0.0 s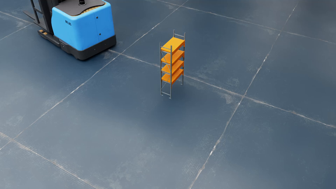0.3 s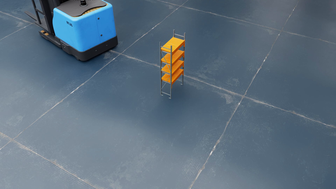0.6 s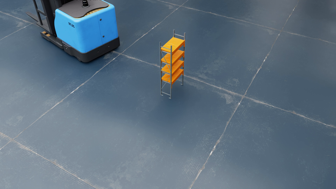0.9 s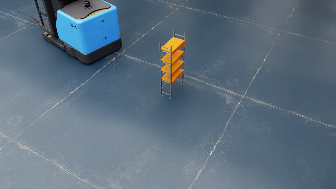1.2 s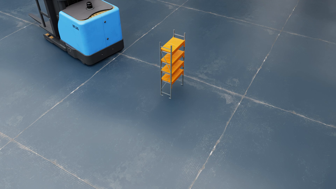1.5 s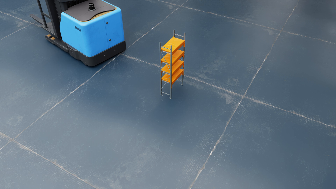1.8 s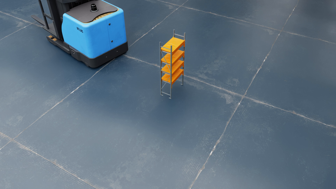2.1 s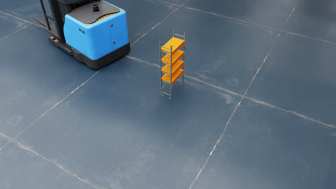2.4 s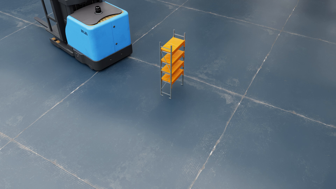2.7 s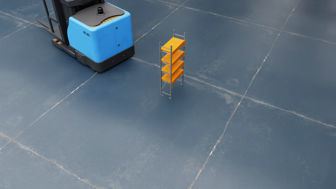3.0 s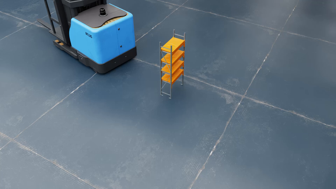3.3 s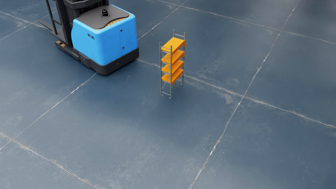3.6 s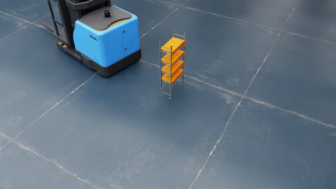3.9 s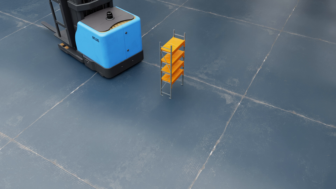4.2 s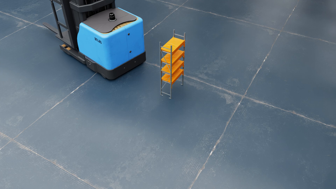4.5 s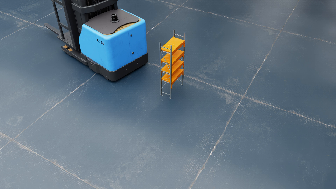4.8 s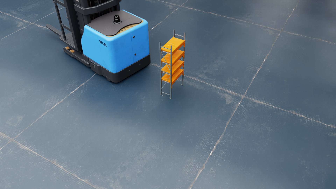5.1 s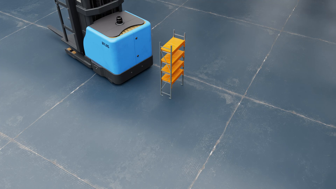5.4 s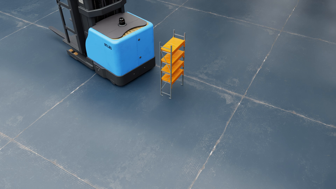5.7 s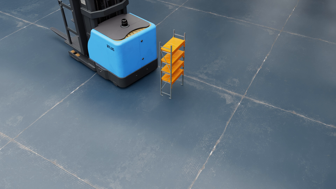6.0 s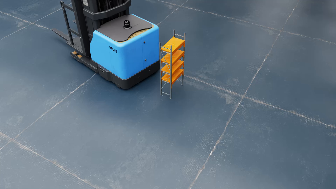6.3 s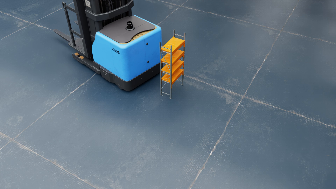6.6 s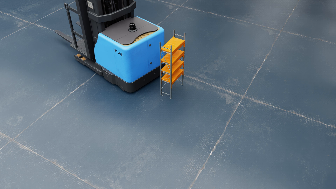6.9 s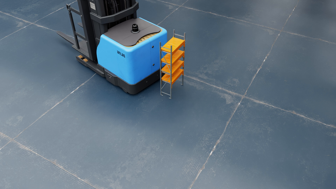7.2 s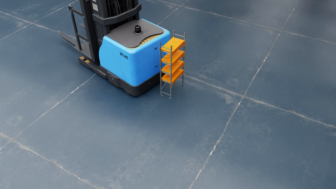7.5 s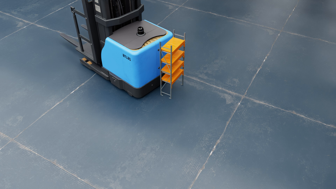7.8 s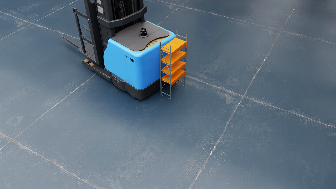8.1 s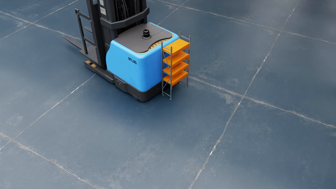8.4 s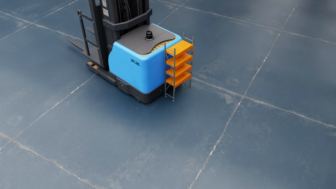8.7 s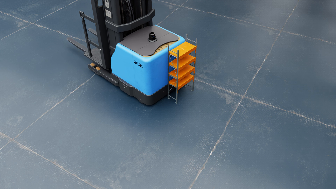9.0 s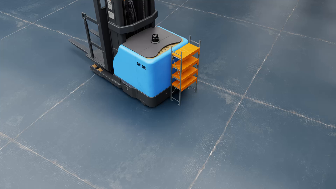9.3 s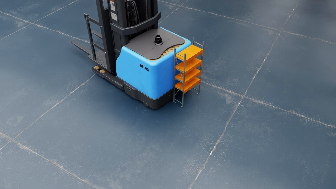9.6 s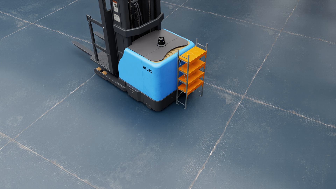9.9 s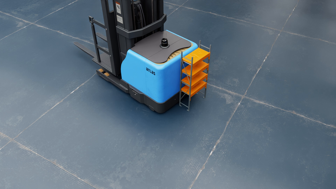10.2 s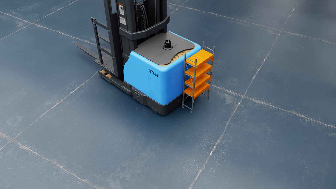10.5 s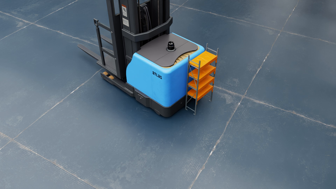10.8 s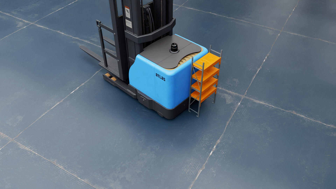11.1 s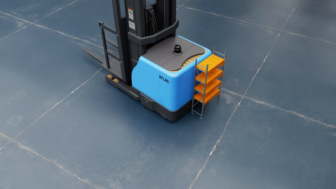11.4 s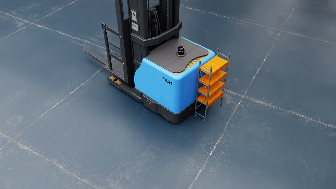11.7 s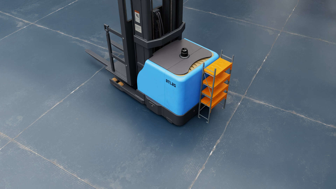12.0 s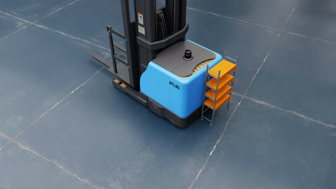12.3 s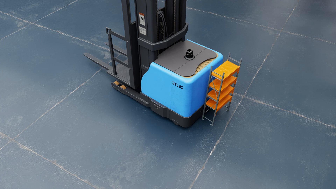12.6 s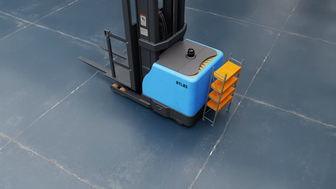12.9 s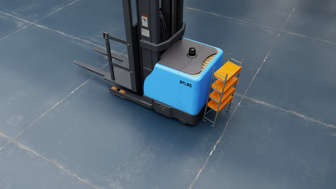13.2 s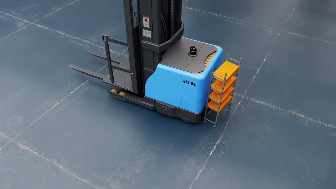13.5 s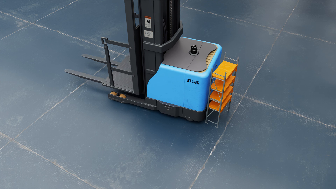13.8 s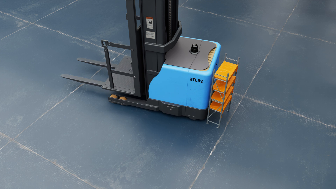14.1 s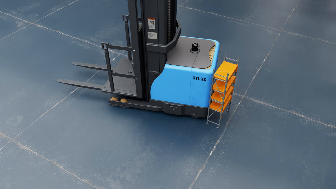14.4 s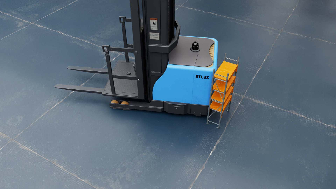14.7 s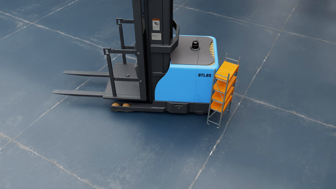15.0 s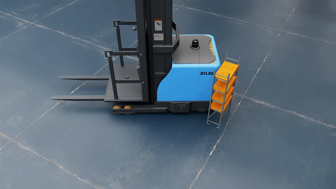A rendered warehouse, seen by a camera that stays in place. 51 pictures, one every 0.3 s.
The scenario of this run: A forklift runs into an object in its way.
